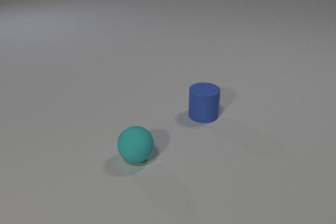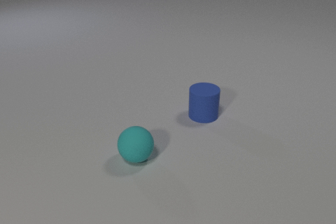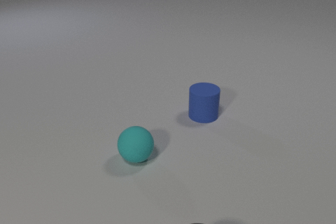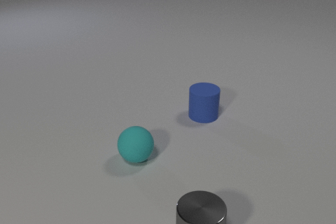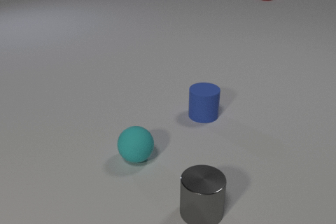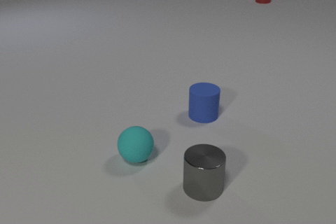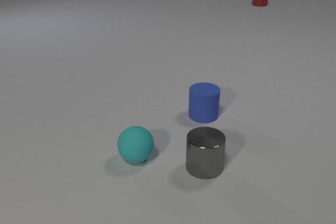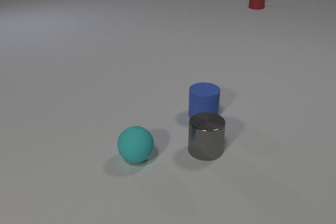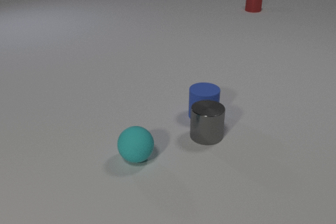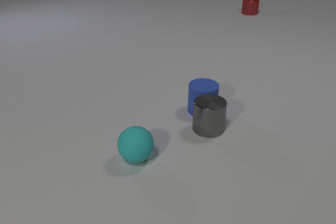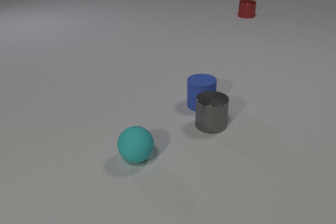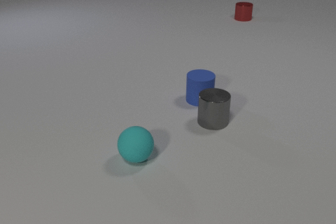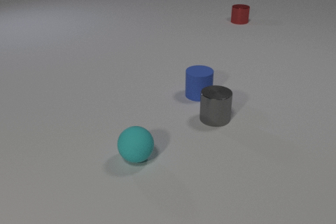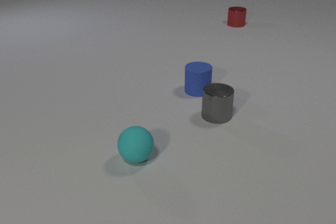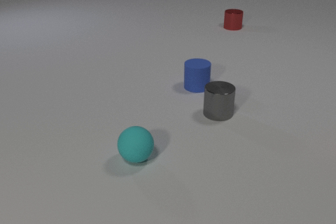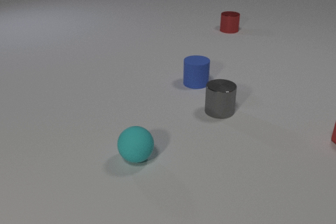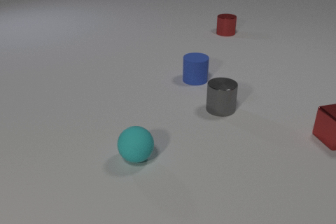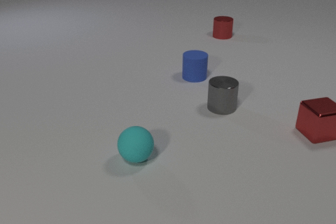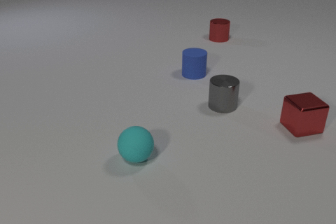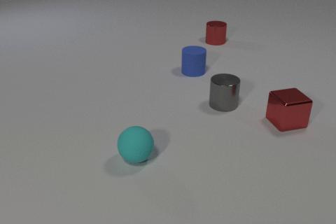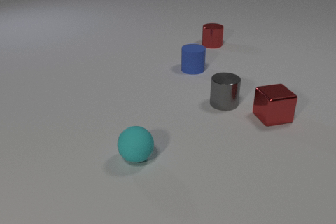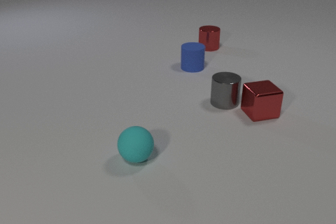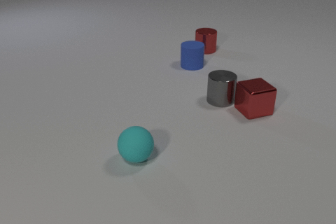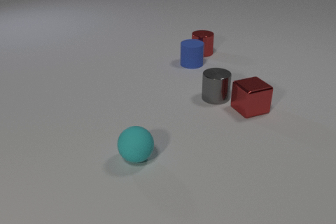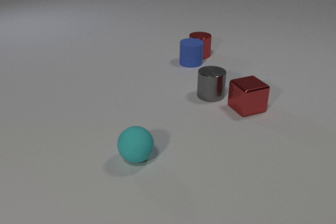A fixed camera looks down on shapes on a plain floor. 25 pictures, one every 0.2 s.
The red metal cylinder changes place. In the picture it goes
toward the camera.
The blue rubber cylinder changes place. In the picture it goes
away from the camera.
0.0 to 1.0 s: The gray metal cylinder comes in at the bottom edge, slides away from the camera. The red metal cylinder comes in at the top edge, slides toward the camera.
1.0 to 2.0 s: The gray metal cylinder slides away from the camera. The blue rubber cylinder slides away from the camera. The red metal cylinder slides toward the camera. The gray metal cylinder and the blue rubber cylinder collide.
2.0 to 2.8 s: The gray metal cylinder slides away from the camera. The blue rubber cylinder slides away from the camera. The red metal cylinder slides toward the camera.
2.8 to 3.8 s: The gray metal cylinder slides away from the camera. The blue rubber cylinder slides away from the camera. The red metal cube comes in at the right edge, slides to the left. The red metal cylinder slides toward the camera.
3.8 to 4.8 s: The gray metal cylinder slides away from the camera and to the left. The blue rubber cylinder slides away from the camera. The red metal cube slides to the left and away from the camera. The red metal cylinder slides toward the camera. The gray metal cylinder and the red metal cube collide. The blue rubber cylinder and the red metal cylinder collide.
How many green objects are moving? 0.
What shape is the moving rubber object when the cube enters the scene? cylinder.
What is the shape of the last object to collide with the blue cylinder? cylinder.
